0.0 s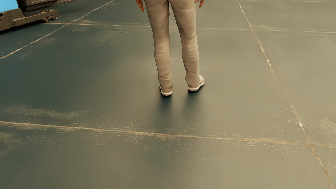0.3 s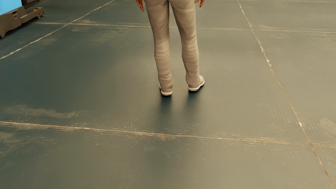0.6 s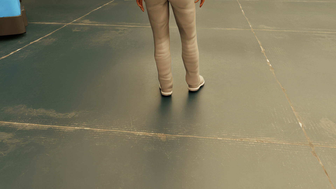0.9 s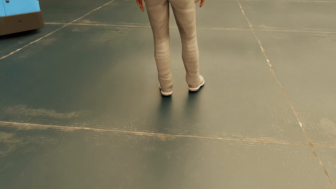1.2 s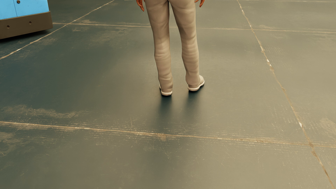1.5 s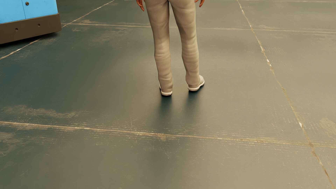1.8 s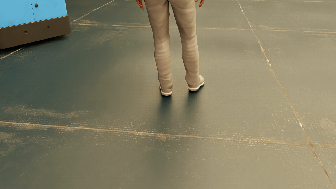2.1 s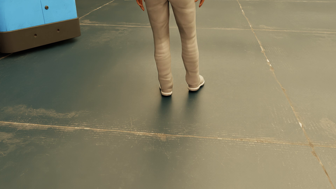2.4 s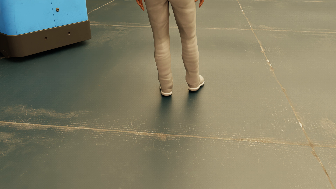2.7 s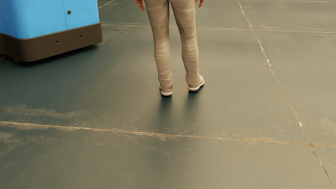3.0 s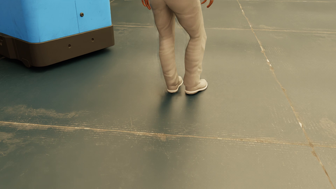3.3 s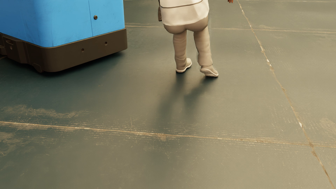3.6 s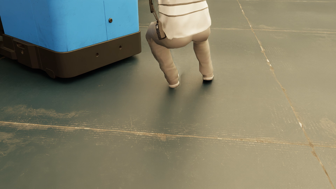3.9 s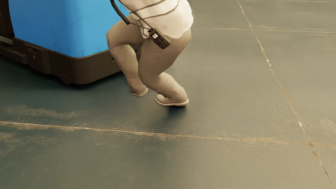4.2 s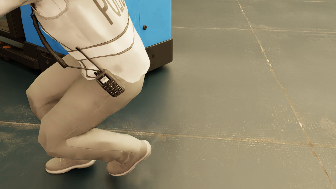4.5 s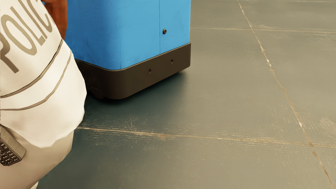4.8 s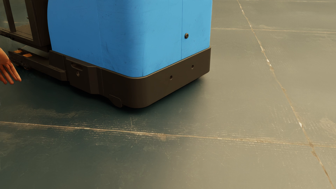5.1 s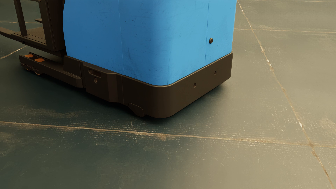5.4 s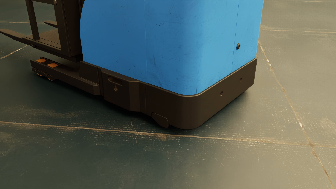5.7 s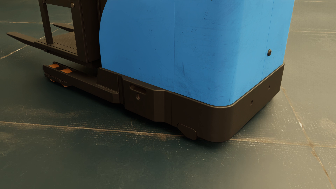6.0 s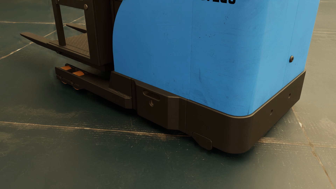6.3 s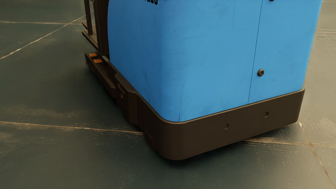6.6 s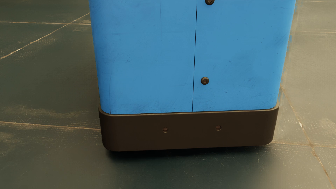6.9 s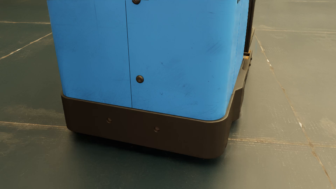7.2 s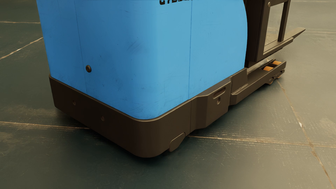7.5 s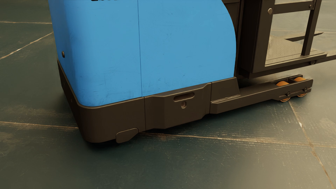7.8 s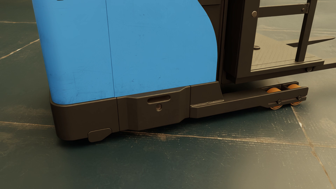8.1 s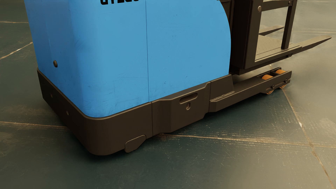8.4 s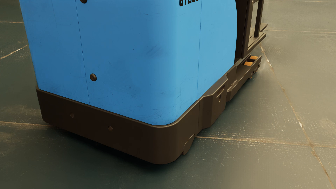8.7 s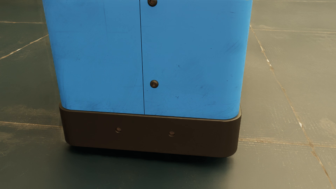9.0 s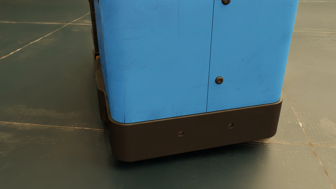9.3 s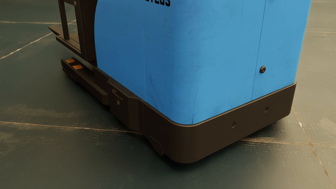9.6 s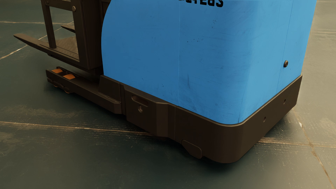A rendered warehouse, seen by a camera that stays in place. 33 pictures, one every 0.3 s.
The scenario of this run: Near miss between a forklift and a person.
